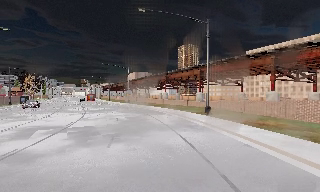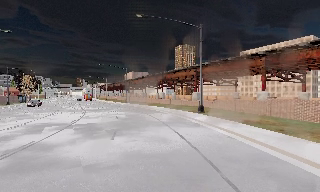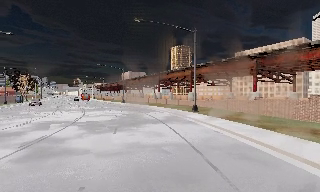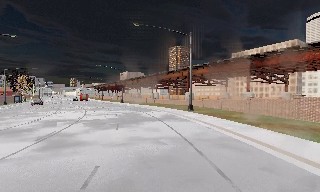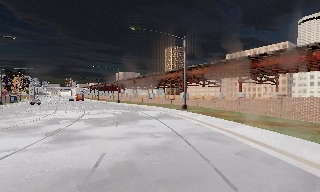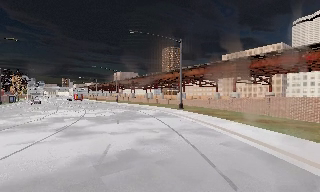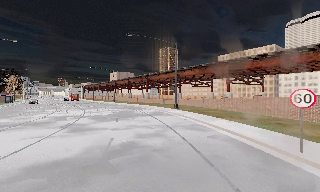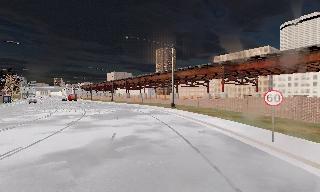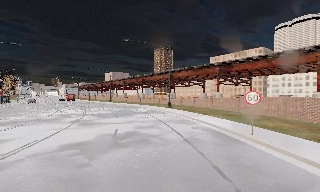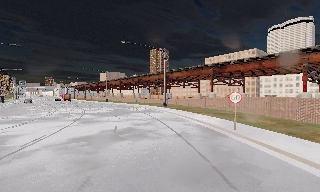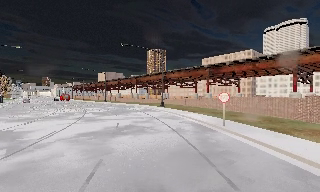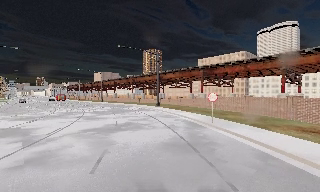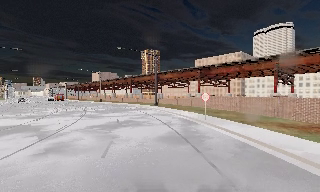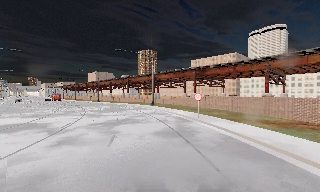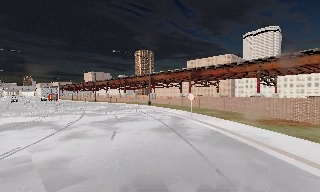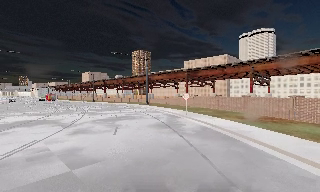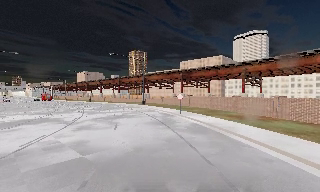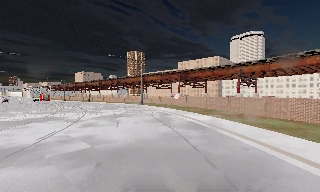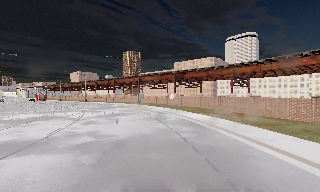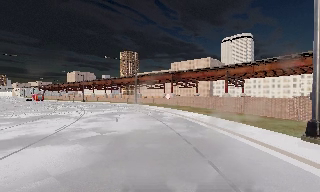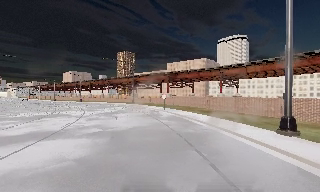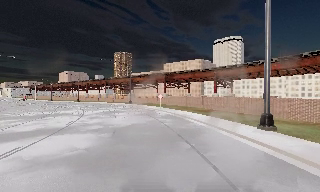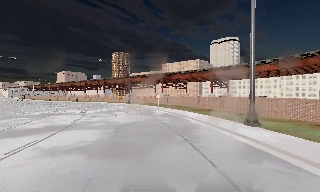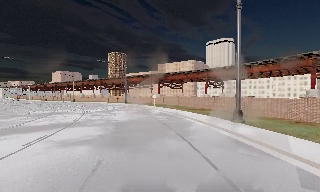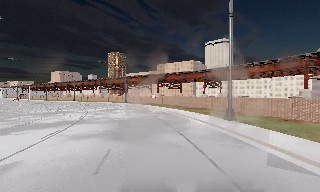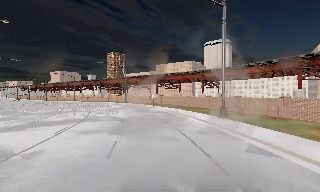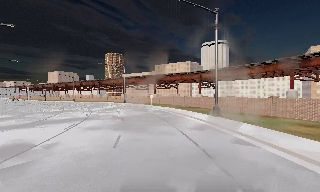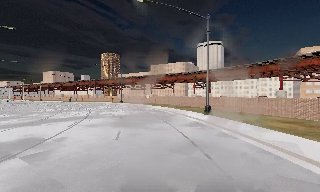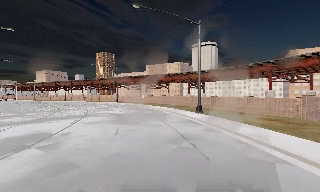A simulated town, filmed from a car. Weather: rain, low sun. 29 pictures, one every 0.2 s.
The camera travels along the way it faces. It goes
backward.
0.0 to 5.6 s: The camera pans to its right, which is clockwise from overhead, by about 30 degrees. It travels backward, about 30 m, so what stands in front gets smaller.
The film runs backward here.
